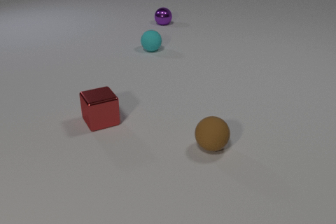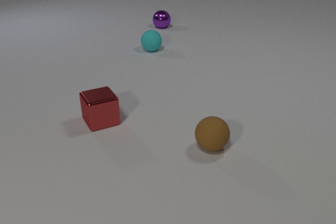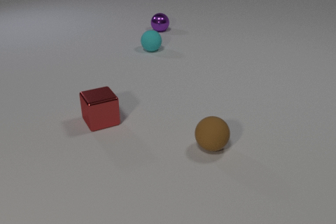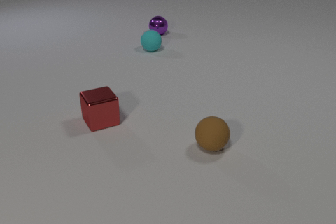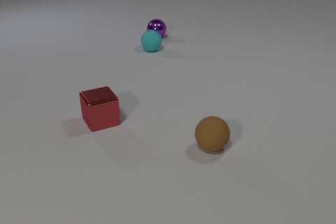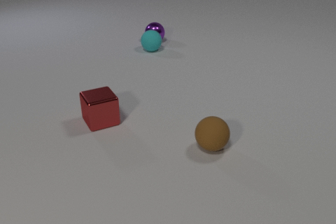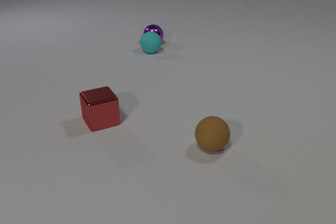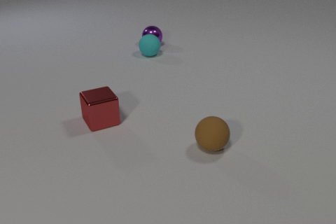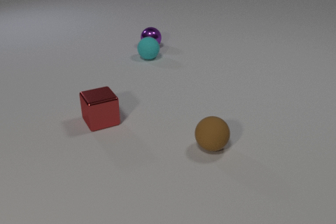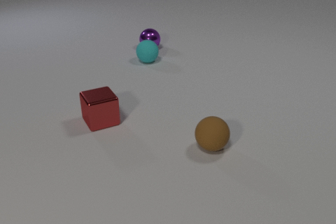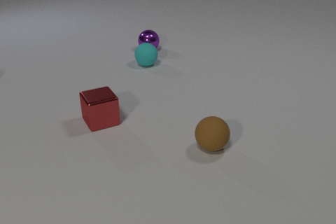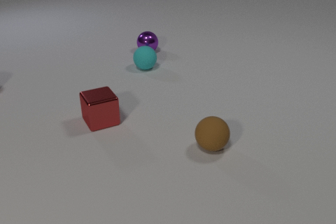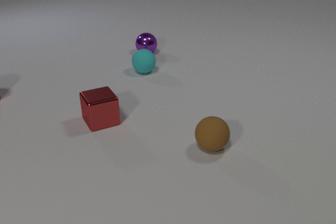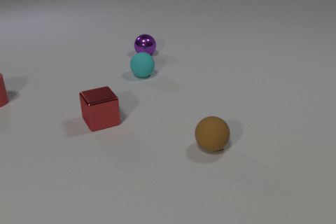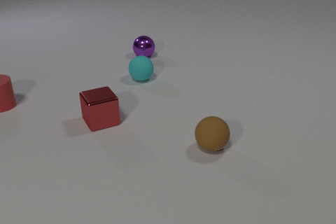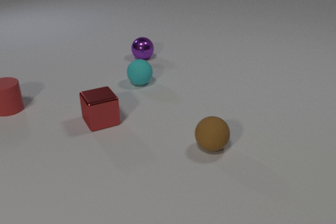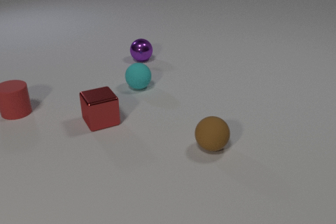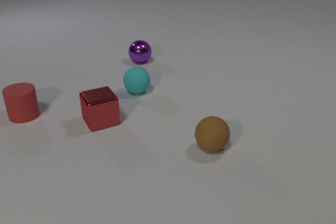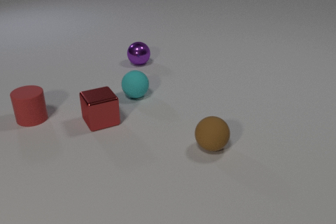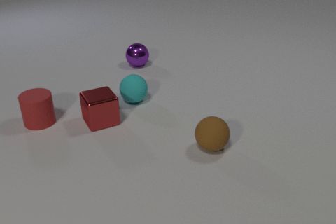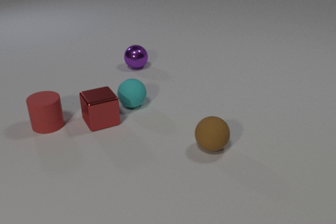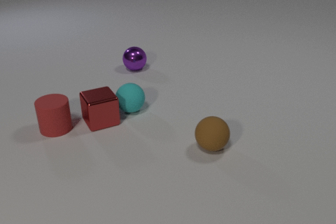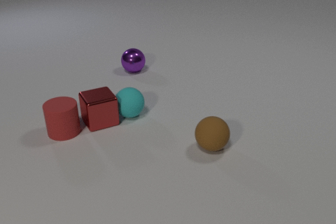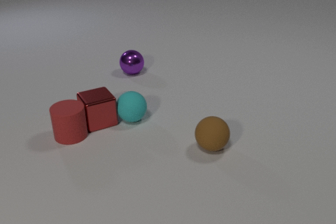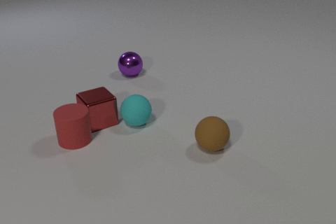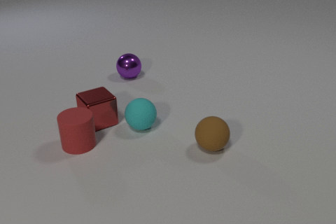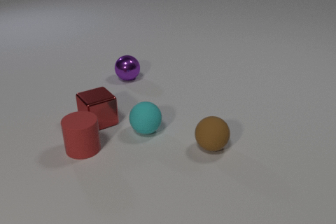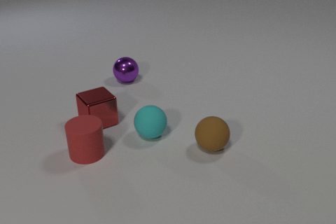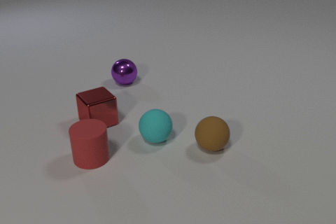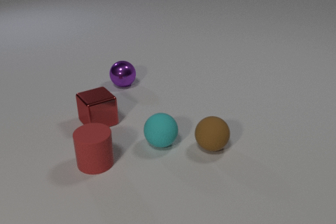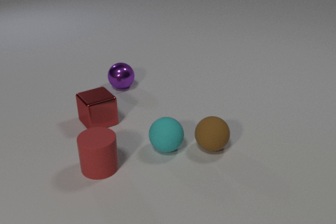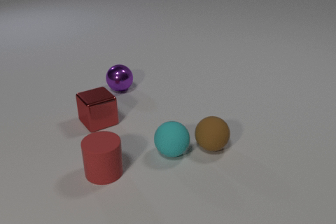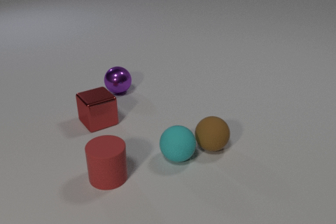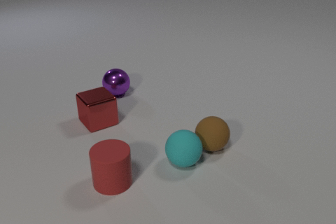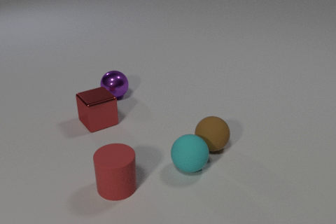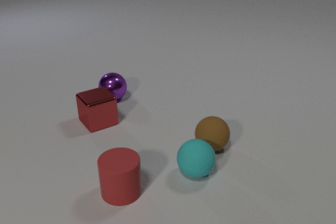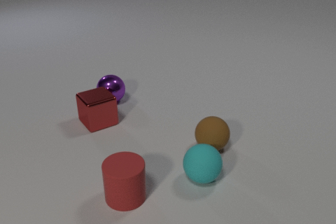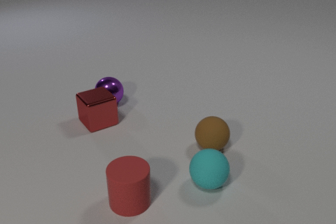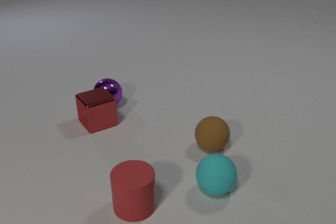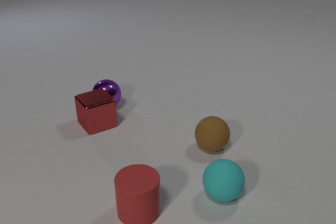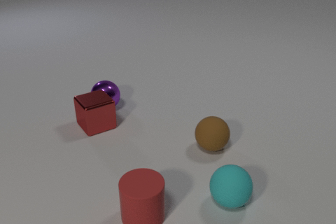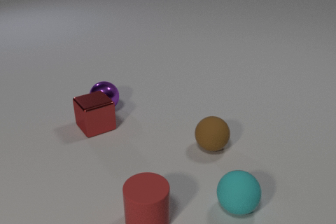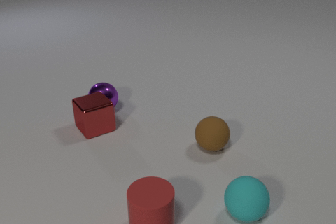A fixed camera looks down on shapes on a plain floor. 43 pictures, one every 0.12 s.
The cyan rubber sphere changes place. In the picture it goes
toward the camera.
The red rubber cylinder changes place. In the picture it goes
toward the camera.
0.00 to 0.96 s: The purple metal sphere rolls toward the camera. The cyan rubber sphere rolls toward the camera. The purple metal sphere and the cyan rubber sphere collide.
0.96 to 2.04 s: The purple metal sphere rolls toward the camera. The cyan rubber sphere rolls toward the camera. The red rubber cylinder comes in at the left edge, slides toward the camera and to the right.
2.04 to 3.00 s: The purple metal sphere rolls toward the camera. The cyan rubber sphere rolls toward the camera. The red rubber cylinder slides toward the camera and to the right. The cyan rubber sphere and the red metal cube collide. The red metal cube and the red rubber cylinder collide.
3.00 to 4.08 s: The purple metal sphere rolls toward the camera. The cyan rubber sphere rolls toward the camera and to the right. The red rubber cylinder slides toward the camera and to the right.
4.08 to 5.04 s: The purple metal sphere rolls toward the camera and to the left. The cyan rubber sphere rolls toward the camera and to the right. The red metal cube slides toward the camera. The red rubber cylinder slides toward the camera and to the right. The purple metal sphere and the red metal cube collide.
Are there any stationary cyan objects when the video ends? no.
What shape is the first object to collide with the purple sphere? sphere.
How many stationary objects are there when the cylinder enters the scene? 2.
